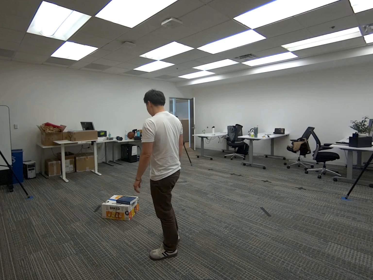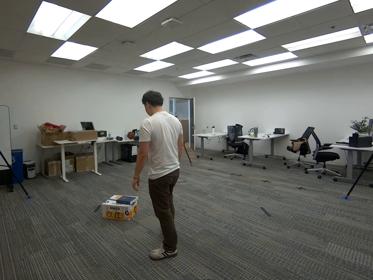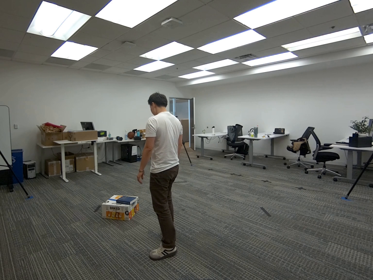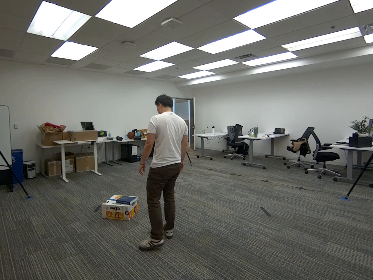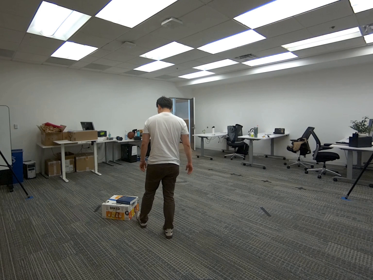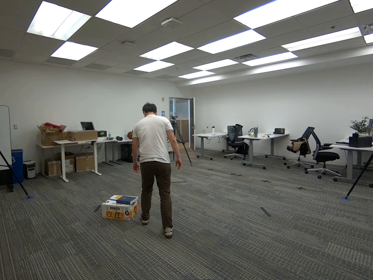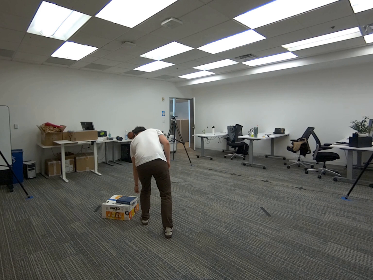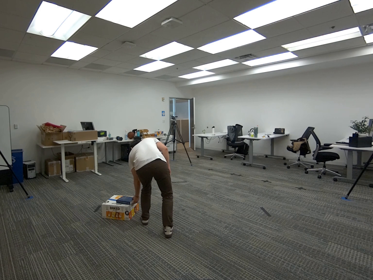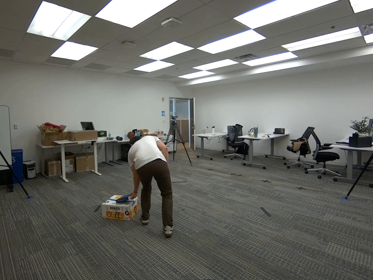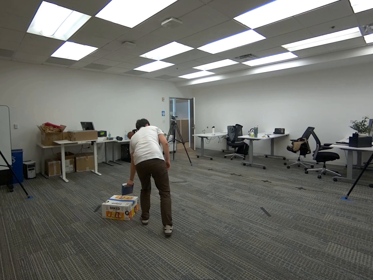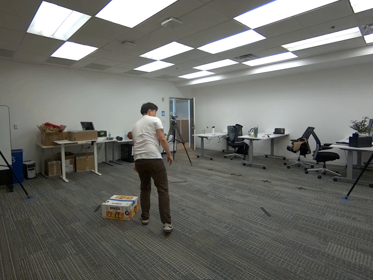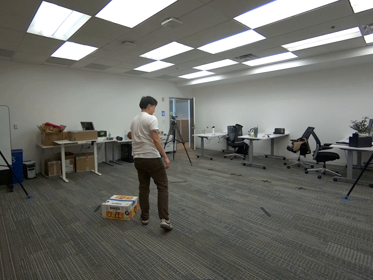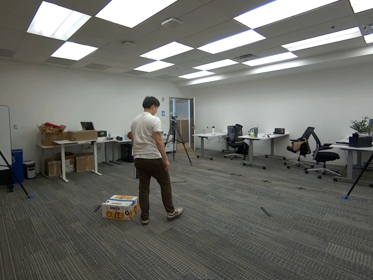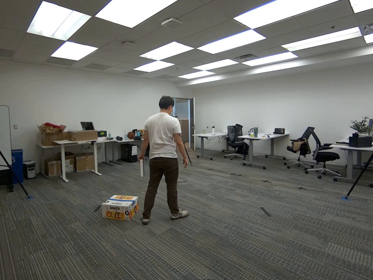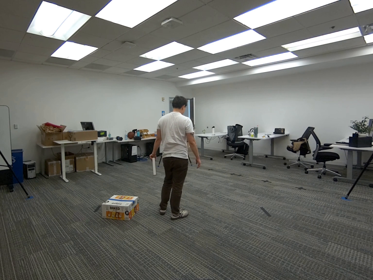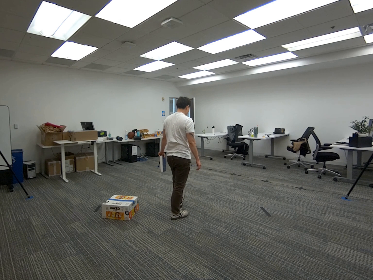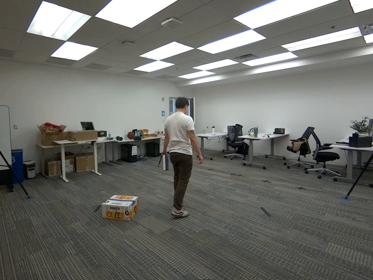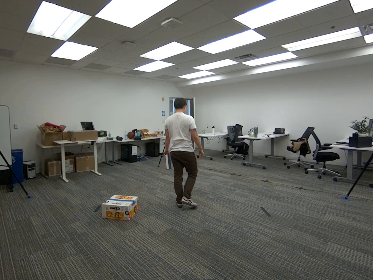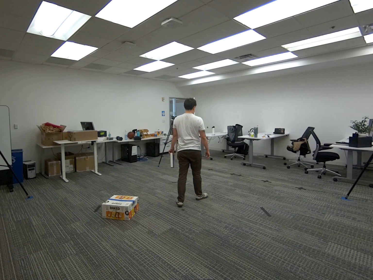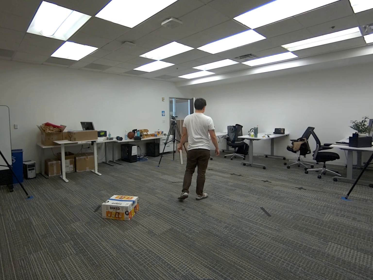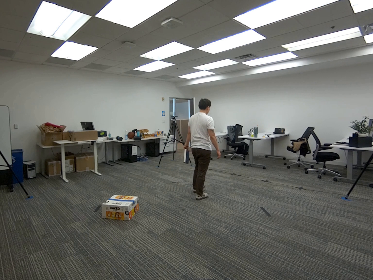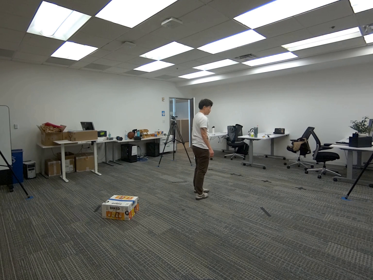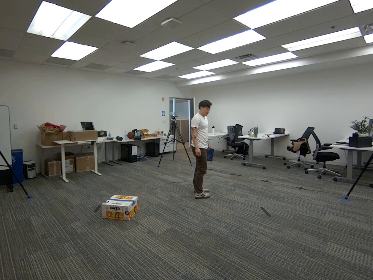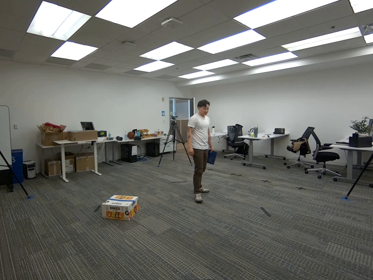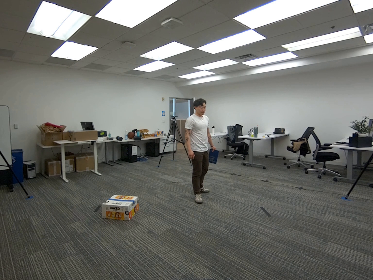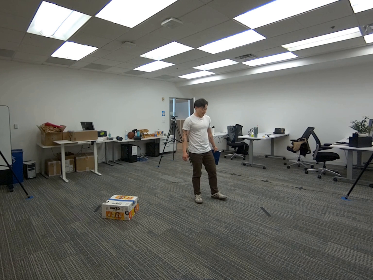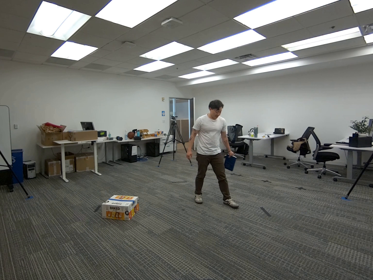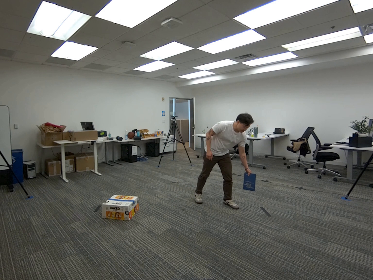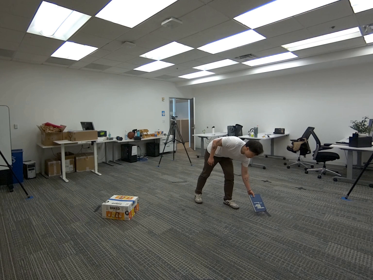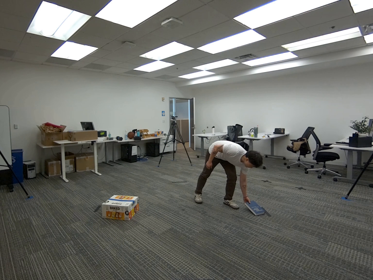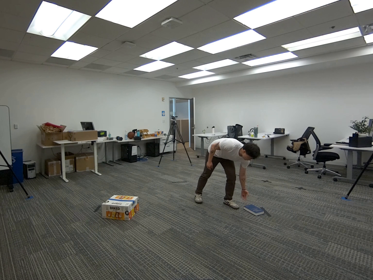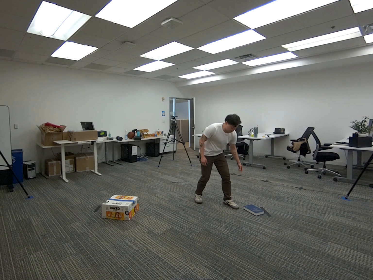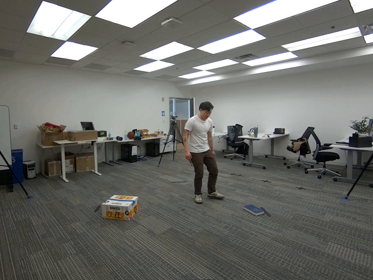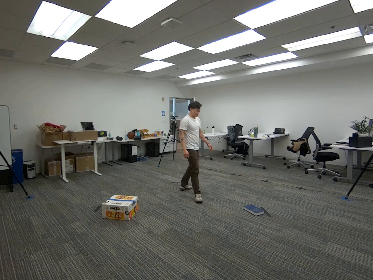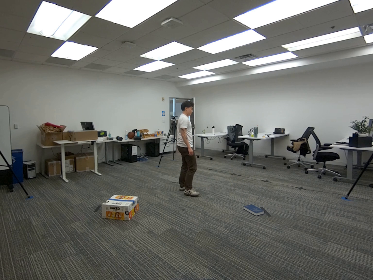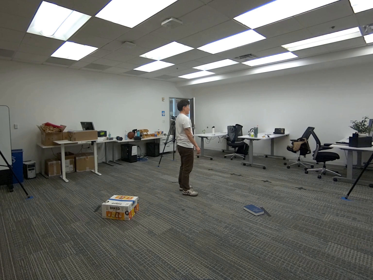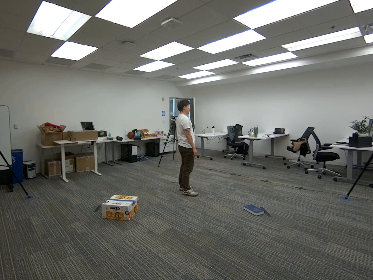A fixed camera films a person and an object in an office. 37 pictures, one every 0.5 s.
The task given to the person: Walk to the dark blue book on the snack box, use your left hand to pick up the book, walk around and place the book on the floor.
